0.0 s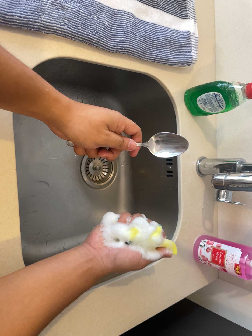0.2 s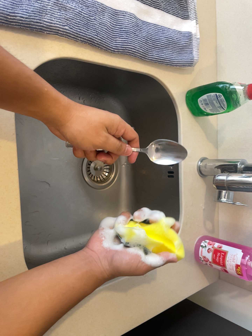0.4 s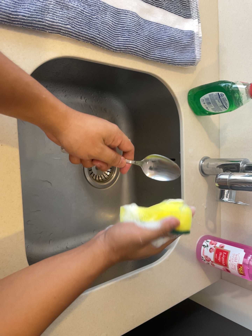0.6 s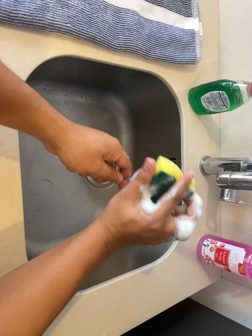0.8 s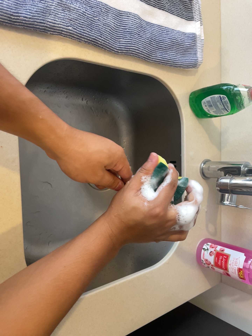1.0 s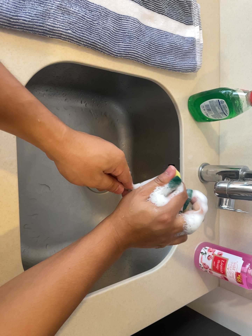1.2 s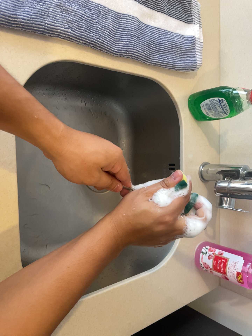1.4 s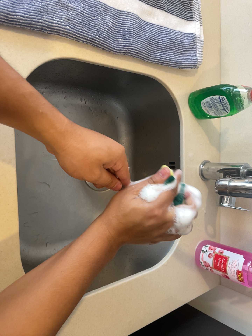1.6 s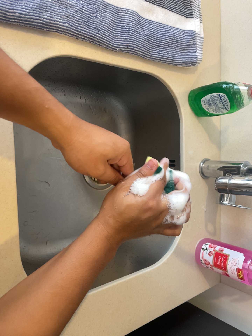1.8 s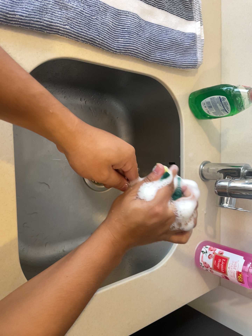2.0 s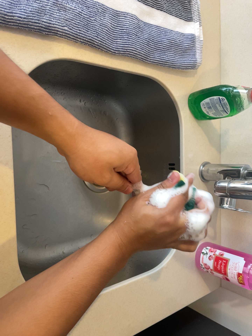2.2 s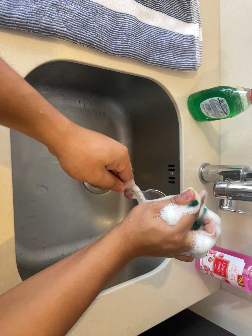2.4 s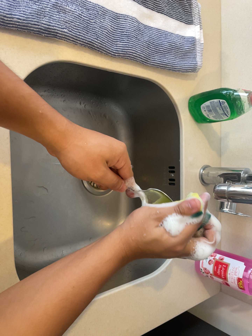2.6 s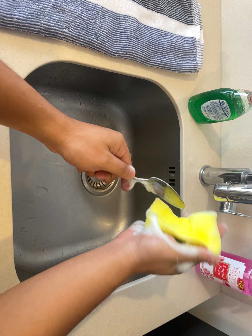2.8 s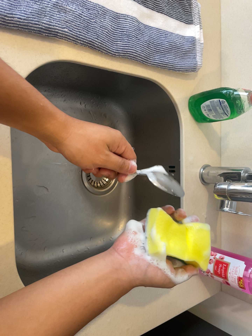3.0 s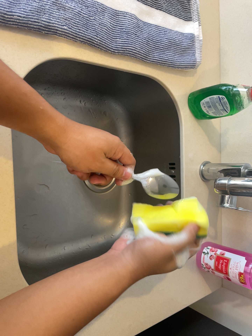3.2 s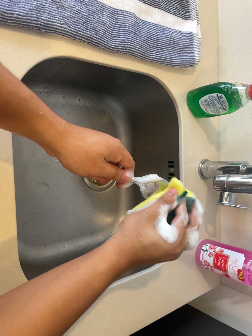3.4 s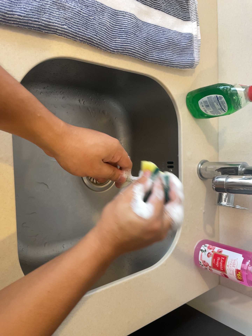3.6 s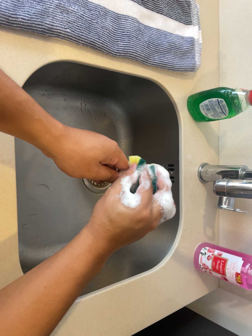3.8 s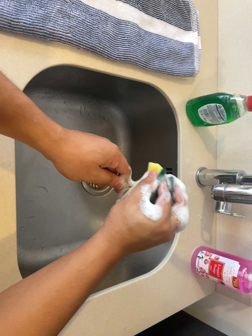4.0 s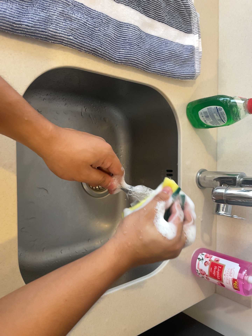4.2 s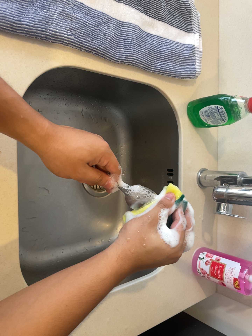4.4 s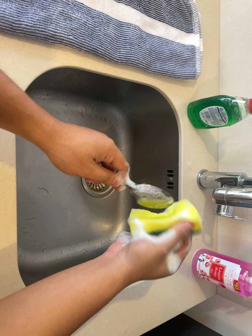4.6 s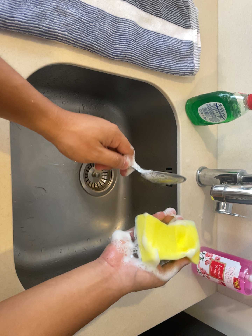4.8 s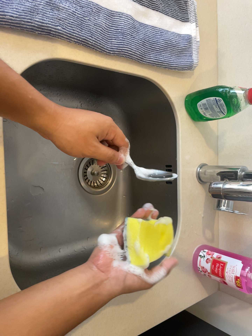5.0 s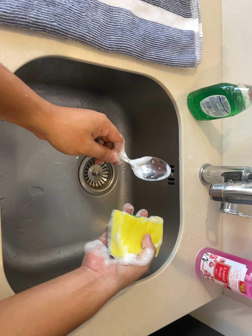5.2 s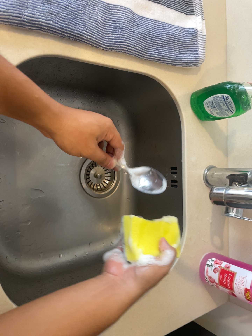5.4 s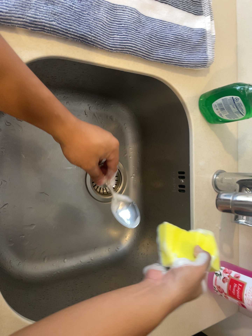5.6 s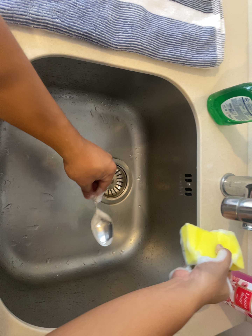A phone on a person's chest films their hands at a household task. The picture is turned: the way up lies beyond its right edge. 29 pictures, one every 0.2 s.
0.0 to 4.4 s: The camera shifts only a little, or ends up much as it began.
4.4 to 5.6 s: The camera travels forward and to its right, about 9 cm, so what stands in front looms larger.
The film runs forward here.
